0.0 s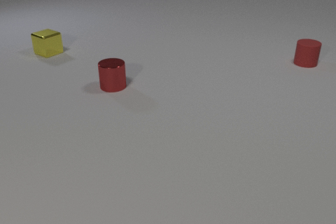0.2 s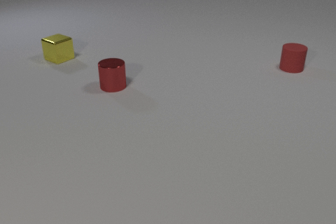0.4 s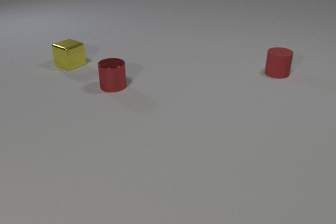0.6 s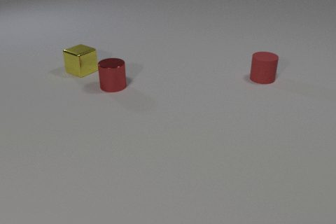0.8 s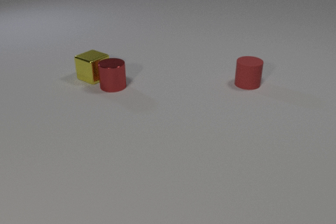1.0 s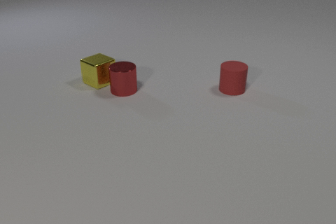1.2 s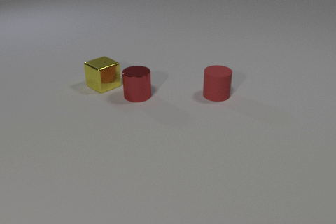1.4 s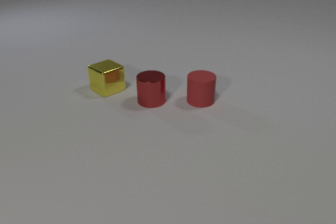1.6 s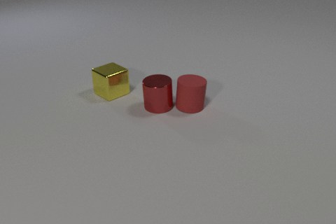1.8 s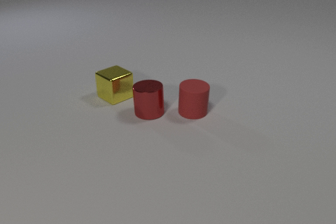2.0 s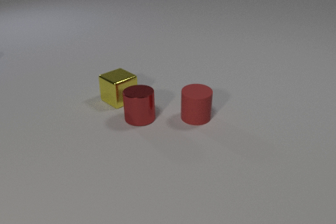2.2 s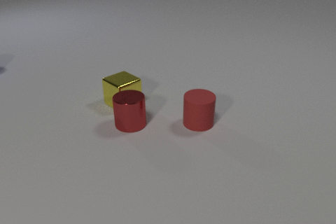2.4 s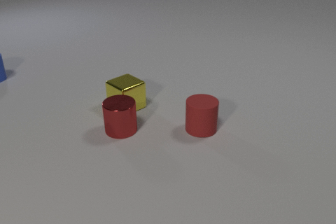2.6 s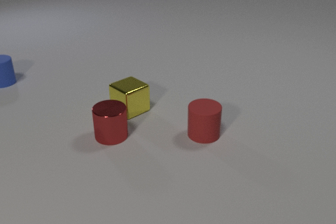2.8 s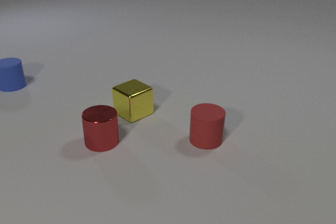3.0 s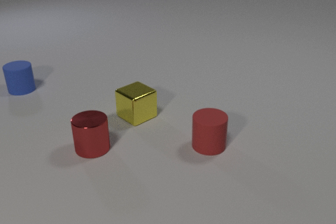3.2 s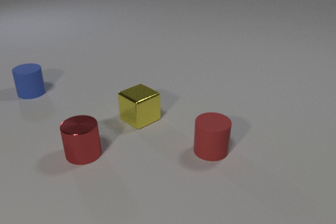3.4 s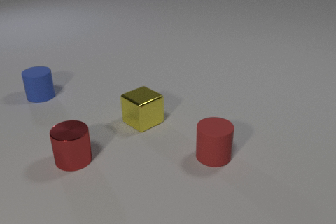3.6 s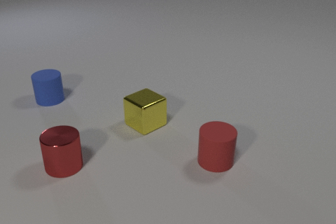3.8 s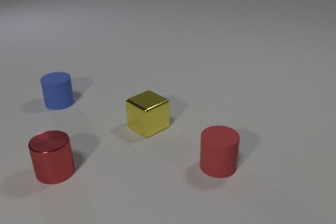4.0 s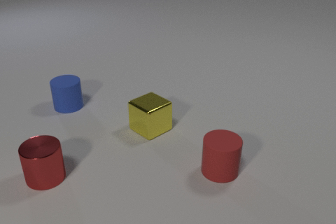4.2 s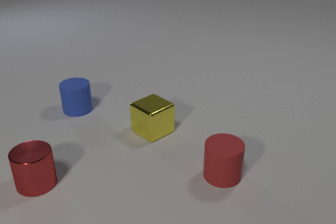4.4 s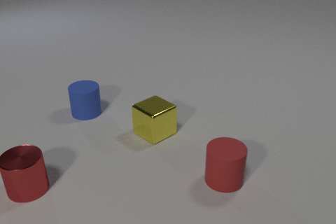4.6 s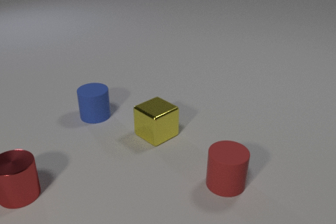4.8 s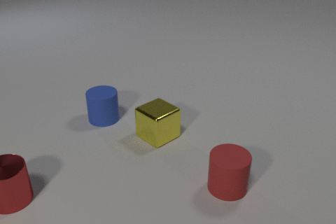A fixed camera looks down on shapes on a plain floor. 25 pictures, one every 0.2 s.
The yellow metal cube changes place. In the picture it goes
toward the camera.
The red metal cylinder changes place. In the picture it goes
toward the camera.
0.0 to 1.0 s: The yellow metal cube slides toward the camera and to the right. The red metal cylinder slides toward the camera and to the right. The red rubber cylinder slides toward the camera and to the left. The yellow metal cube and the red metal cylinder collide.
1.0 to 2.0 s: The yellow metal cube slides toward the camera and to the right. The red metal cylinder slides toward the camera. The red rubber cylinder slides toward the camera and to the left. The red metal cylinder and the red rubber cylinder collide.
2.0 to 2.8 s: The yellow metal cube slides toward the camera and to the right. The red metal cylinder slides toward the camera and to the left. The red rubber cylinder slides toward the camera. The blue rubber cylinder comes in at the left edge, slides toward the camera and to the right.
2.8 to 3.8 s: The yellow metal cube slides toward the camera and to the right. The red metal cylinder slides to the left and toward the camera. The red rubber cylinder slides toward the camera. The blue rubber cylinder slides toward the camera and to the right.
3.8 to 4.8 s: The yellow metal cube slides toward the camera and to the right. The red metal cylinder slides to the left and toward the camera. The red rubber cylinder slides toward the camera. The blue rubber cylinder slides to the right and toward the camera.
What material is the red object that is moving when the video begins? rubber.
What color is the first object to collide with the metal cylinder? yellow.
How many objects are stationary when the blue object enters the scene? 0.
